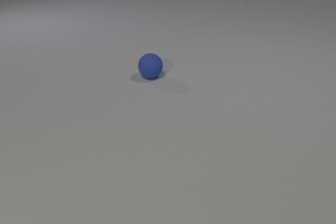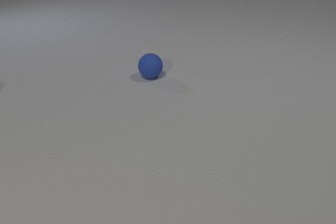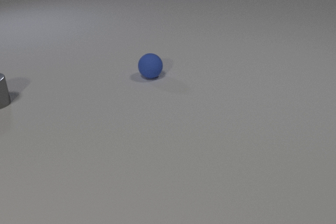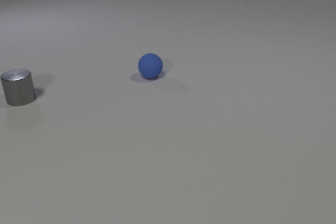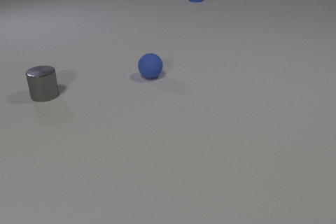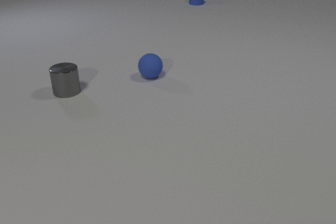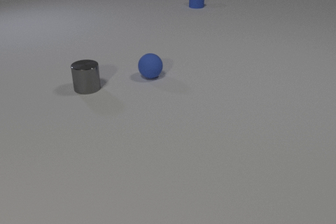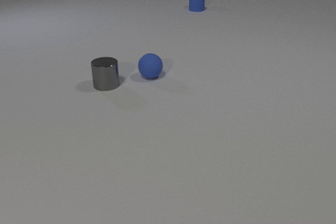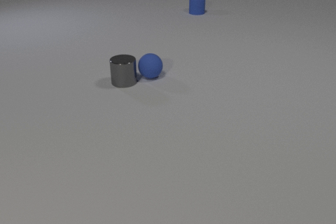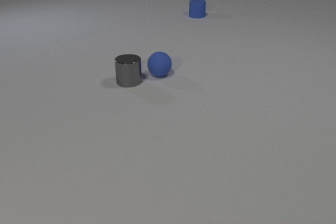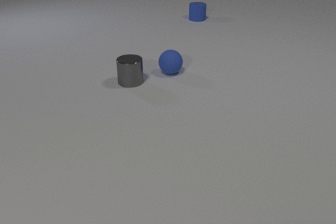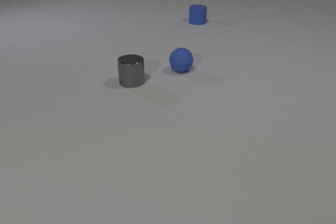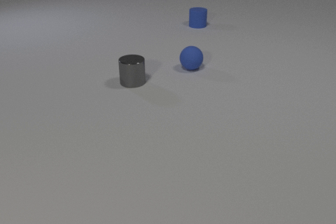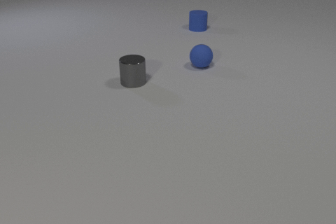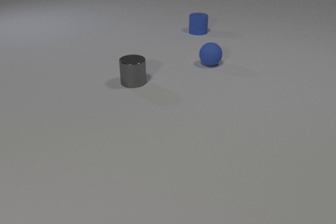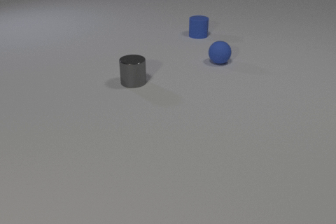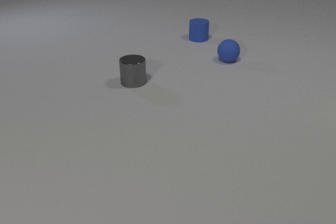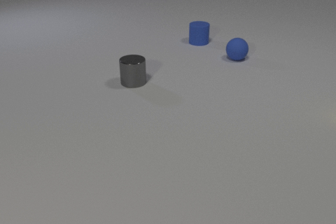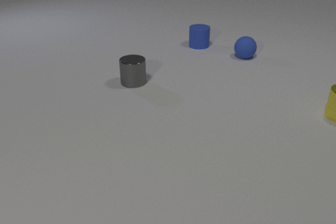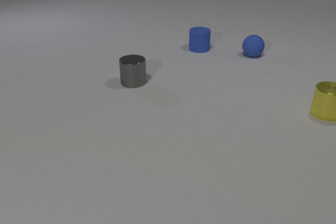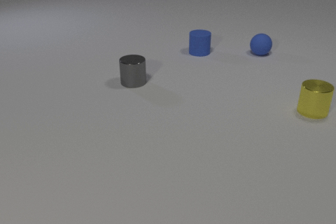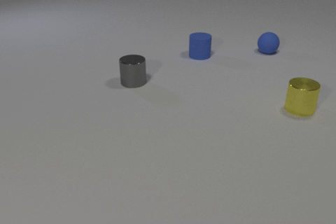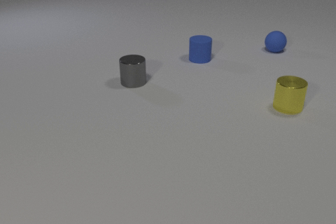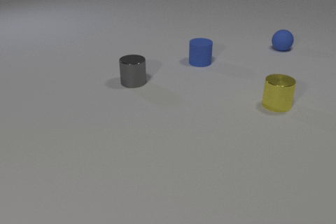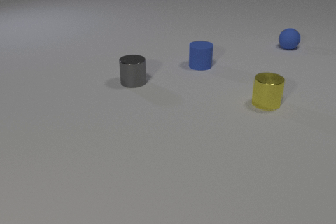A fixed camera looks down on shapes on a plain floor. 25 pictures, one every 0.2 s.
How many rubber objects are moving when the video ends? 2.
What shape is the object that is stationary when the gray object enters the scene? sphere.
How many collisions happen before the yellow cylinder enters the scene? 1.
0.0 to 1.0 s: The gray metal cylinder comes in at the left edge, slides to the right. The blue rubber cylinder comes in at the top edge, slides toward the camera.
1.0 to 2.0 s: The gray metal cylinder slides to the right. The blue rubber sphere rolls to the right and away from the camera. The blue rubber cylinder slides toward the camera. The gray metal cylinder and the blue rubber sphere collide.
2.0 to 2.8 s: The blue rubber sphere rolls to the right and away from the camera. The blue rubber cylinder slides toward the camera.
2.8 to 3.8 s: The blue rubber sphere rolls to the right and away from the camera. The blue rubber cylinder slides toward the camera. The yellow metal cylinder comes in at the right edge, slides to the left.
3.8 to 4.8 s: The blue rubber sphere rolls to the right and away from the camera. The blue rubber cylinder slides toward the camera. The yellow metal cylinder slides to the left.
